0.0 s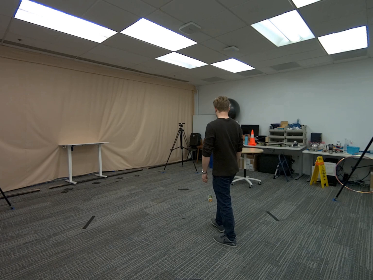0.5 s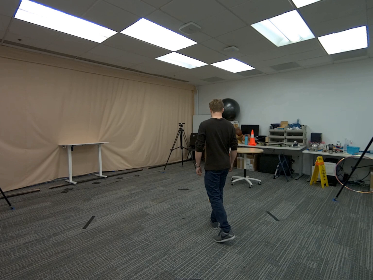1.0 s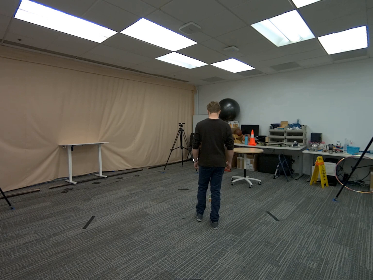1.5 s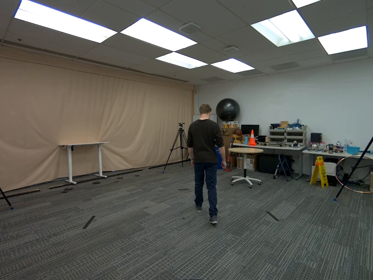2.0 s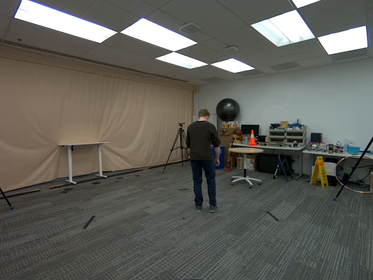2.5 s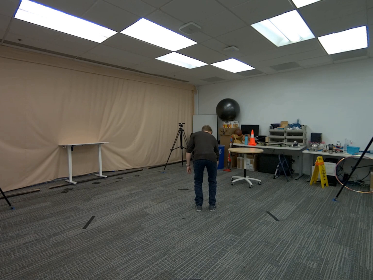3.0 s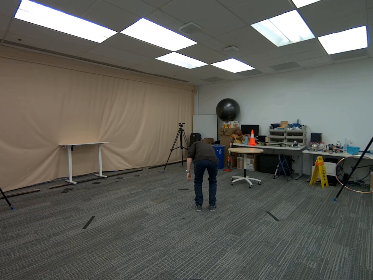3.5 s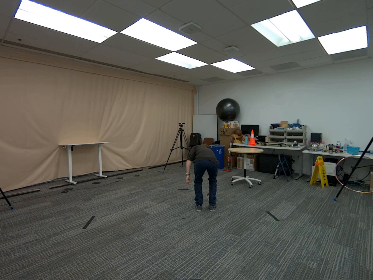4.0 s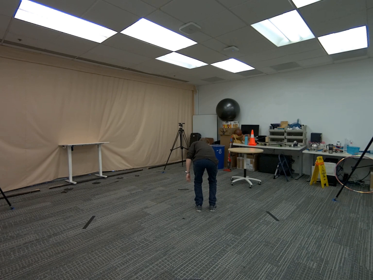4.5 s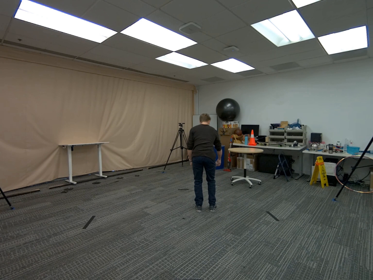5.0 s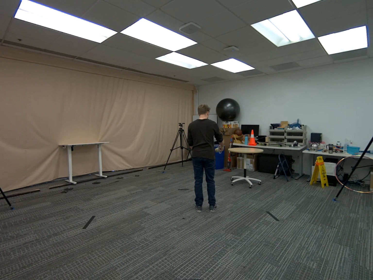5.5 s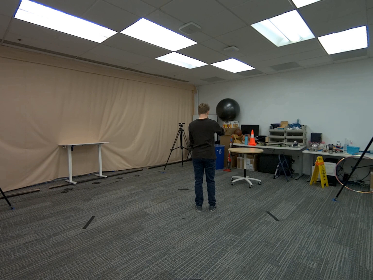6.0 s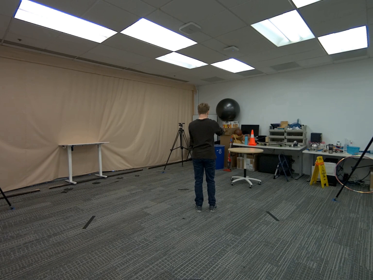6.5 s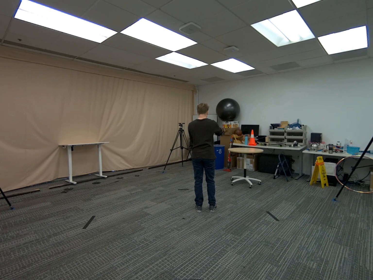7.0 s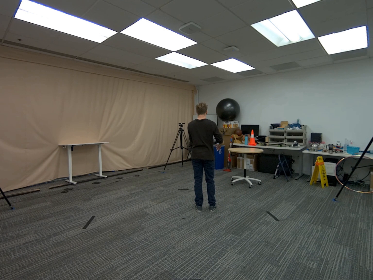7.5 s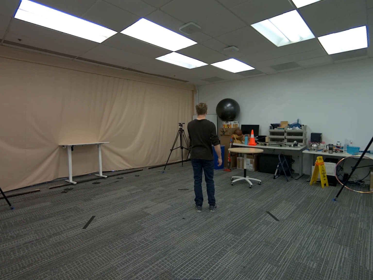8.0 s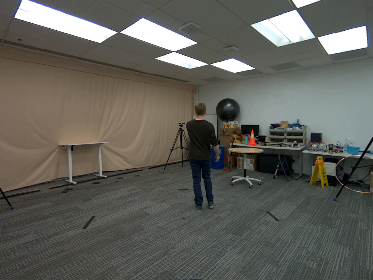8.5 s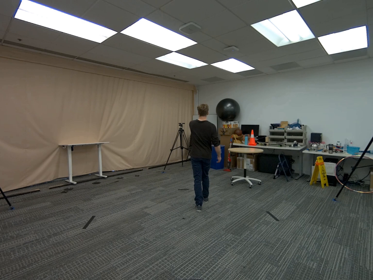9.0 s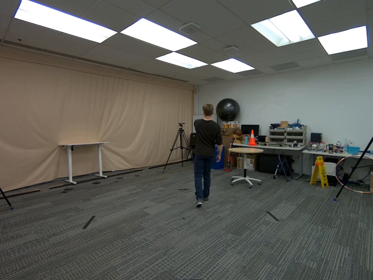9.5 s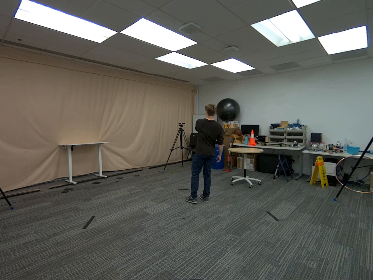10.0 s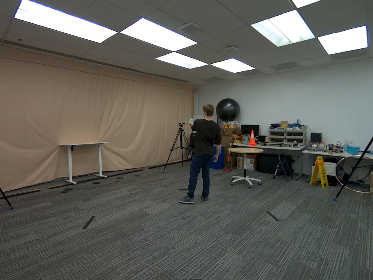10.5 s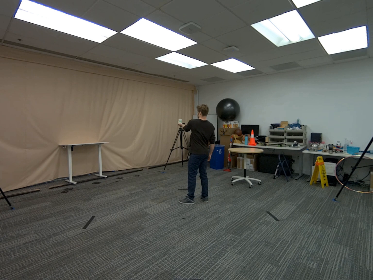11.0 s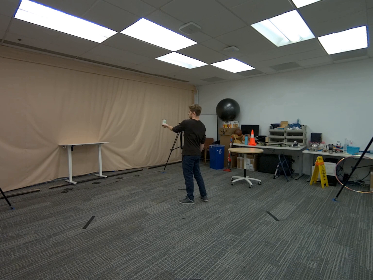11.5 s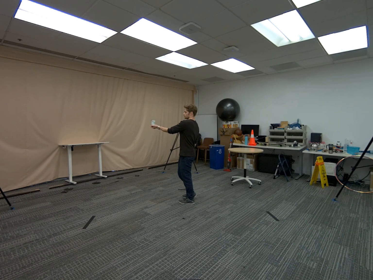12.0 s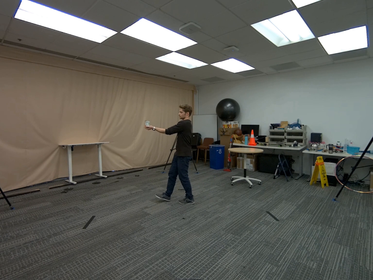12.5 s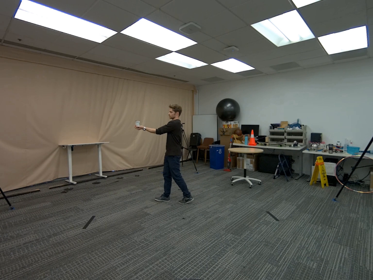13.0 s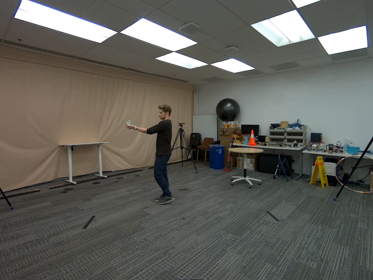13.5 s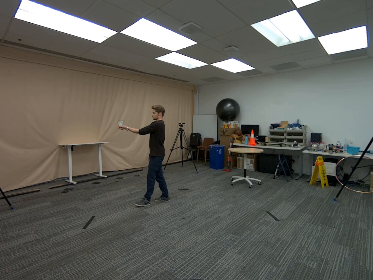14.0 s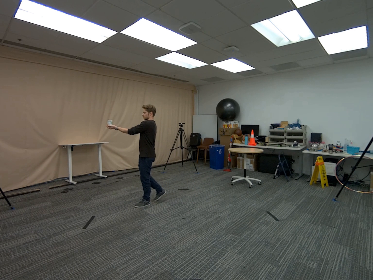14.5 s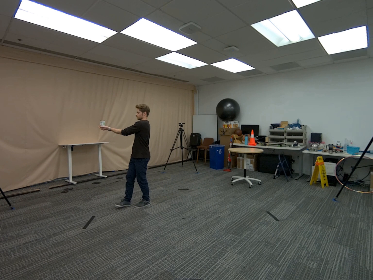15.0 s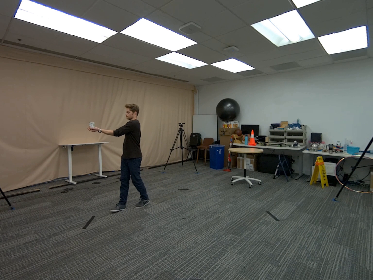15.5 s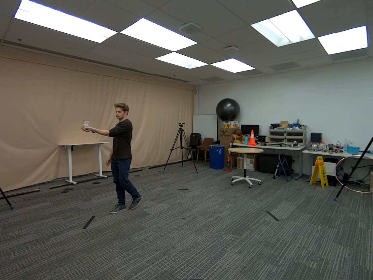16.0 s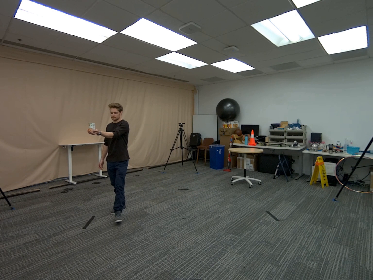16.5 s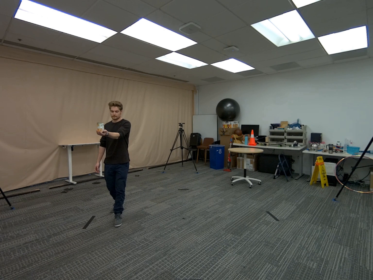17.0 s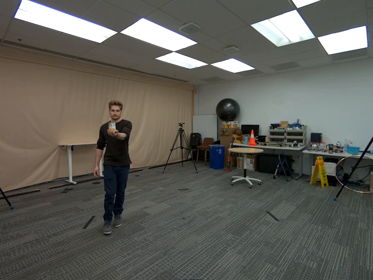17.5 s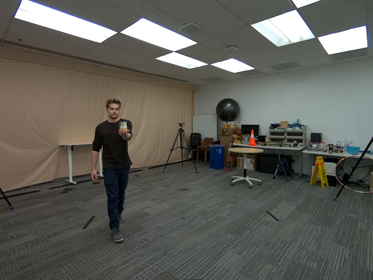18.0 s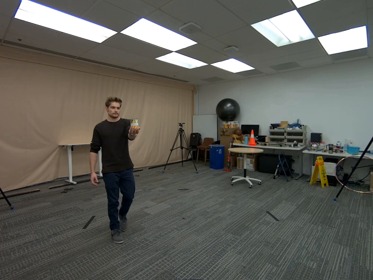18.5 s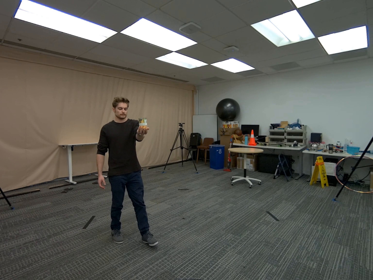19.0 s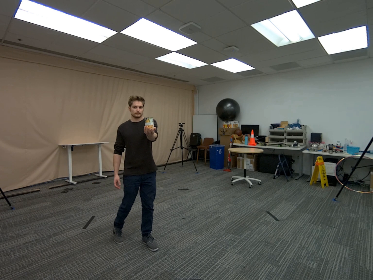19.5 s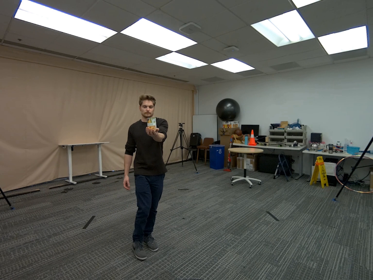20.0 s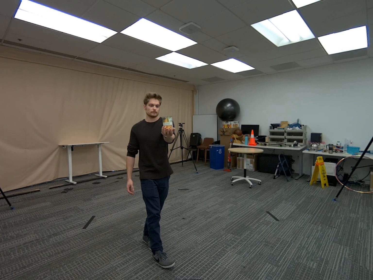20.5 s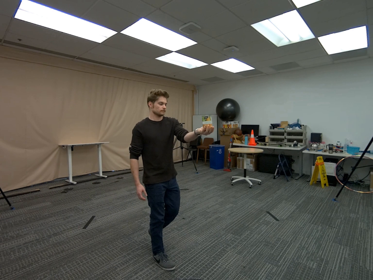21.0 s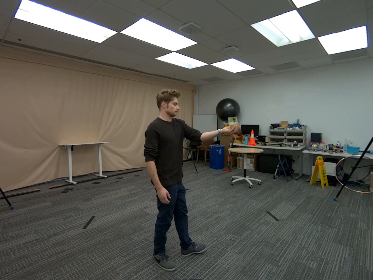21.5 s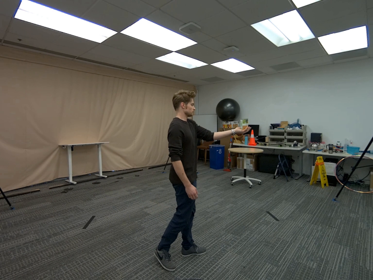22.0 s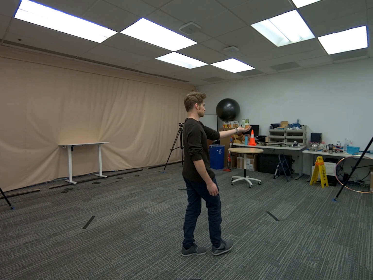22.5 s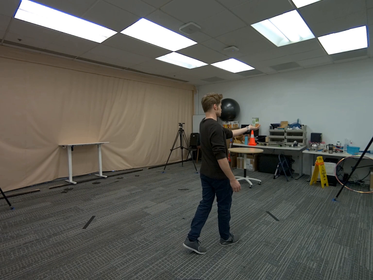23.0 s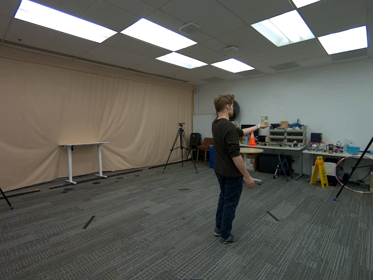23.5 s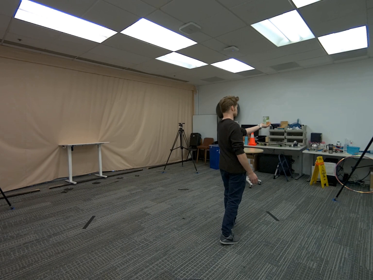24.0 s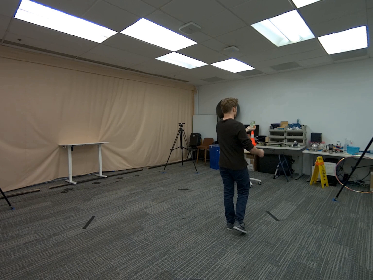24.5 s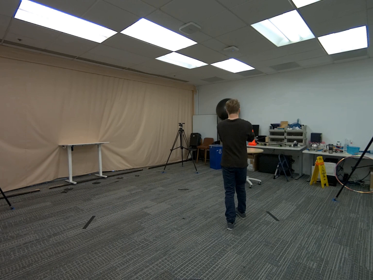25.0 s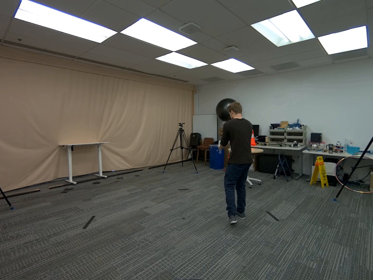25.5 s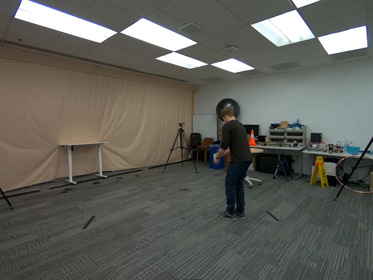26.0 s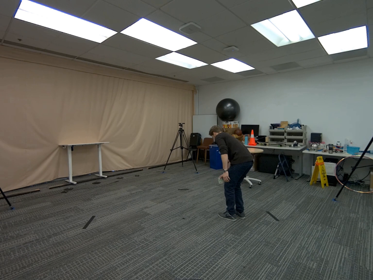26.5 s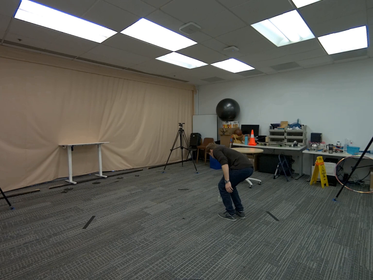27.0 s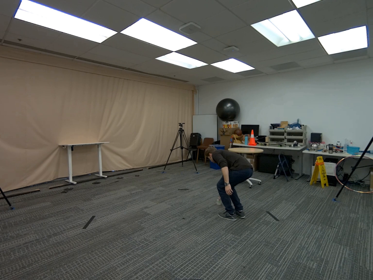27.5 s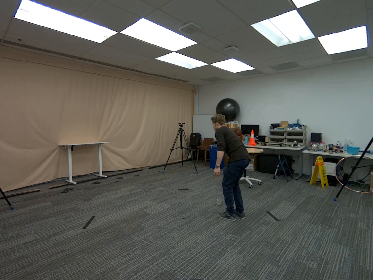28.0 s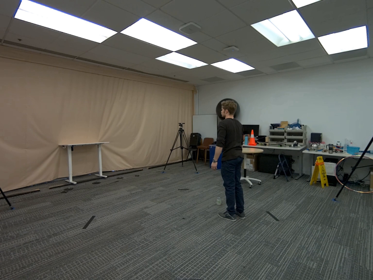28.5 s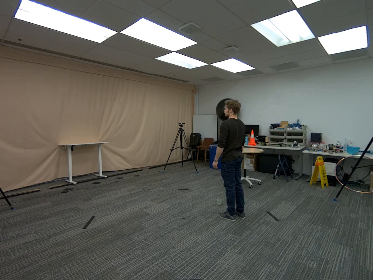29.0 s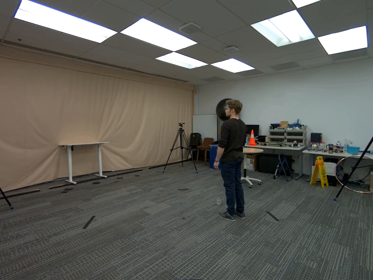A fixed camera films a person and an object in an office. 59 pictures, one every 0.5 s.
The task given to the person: Walk to the corn can on the floor and pick up the corn can and place the corn can on your palm. Walk towards the bounding areas and lift the can at camera level on your open palm. Repeat on all four camera views. Place on the floor when complete.
